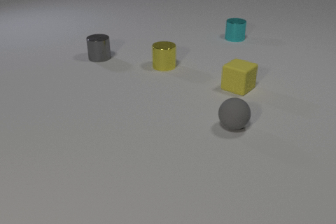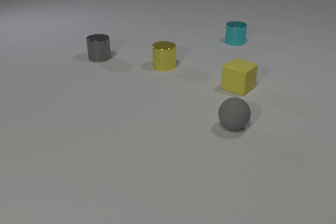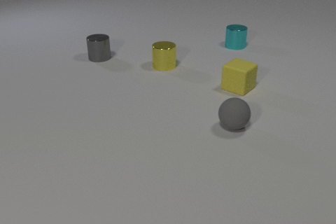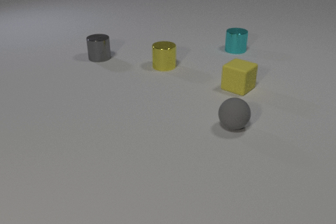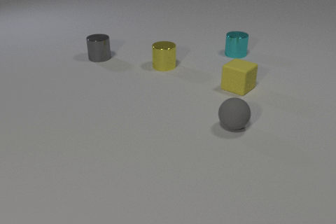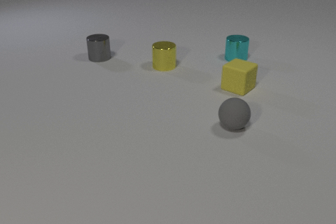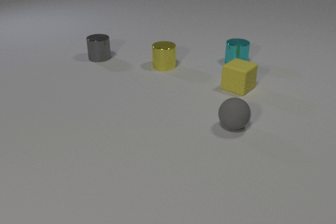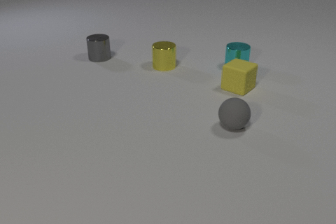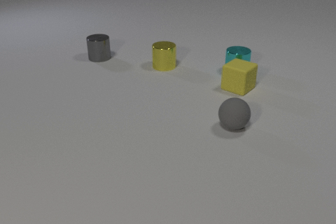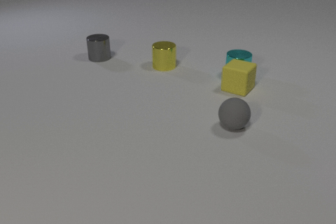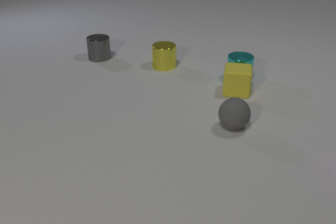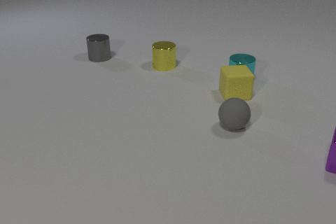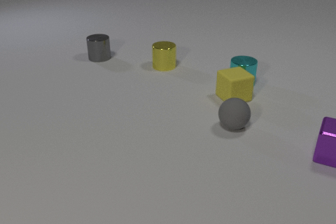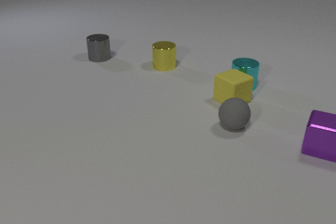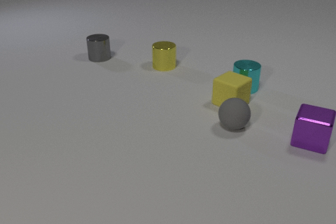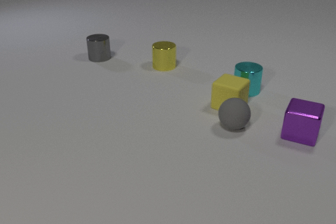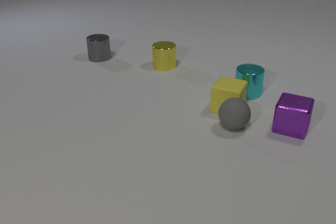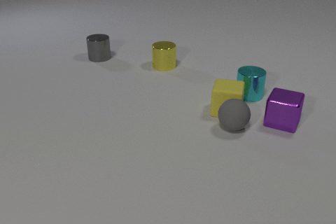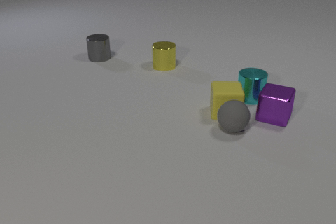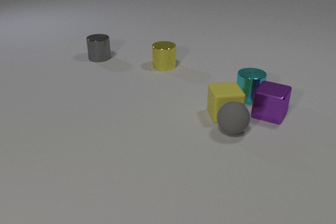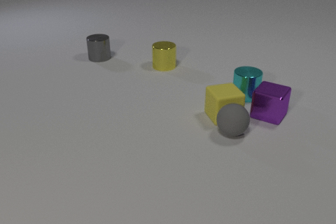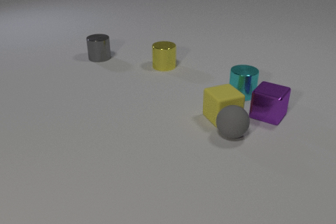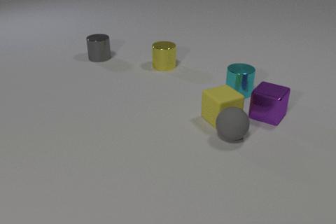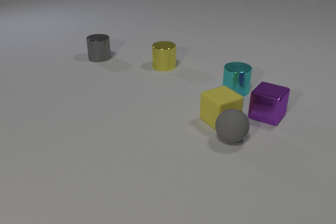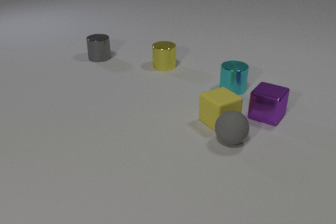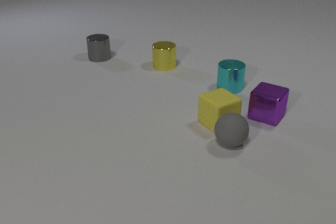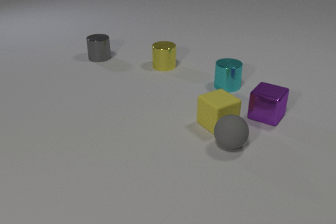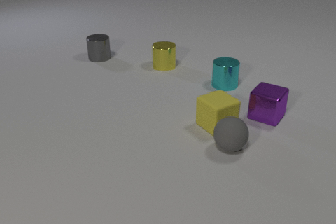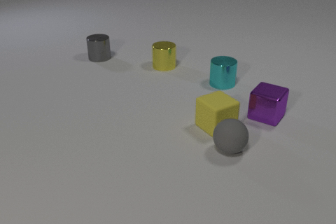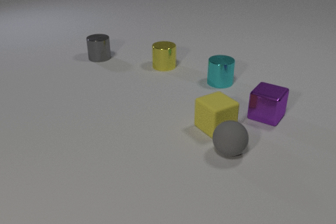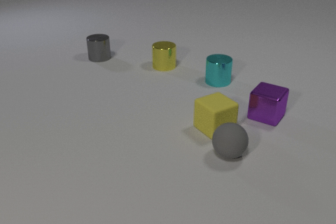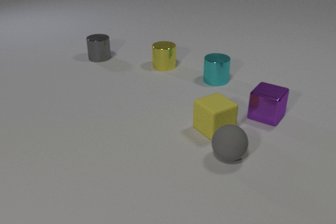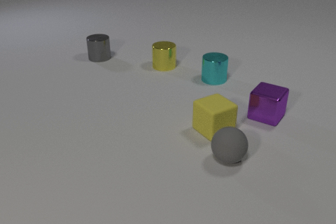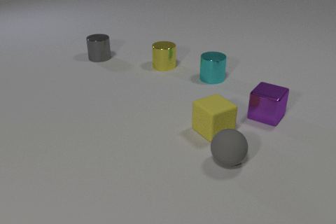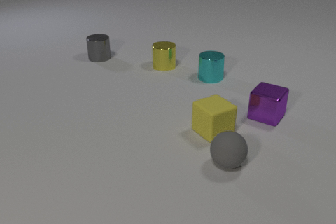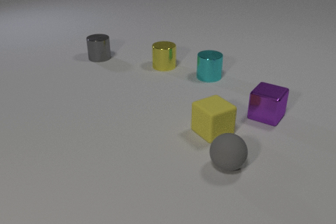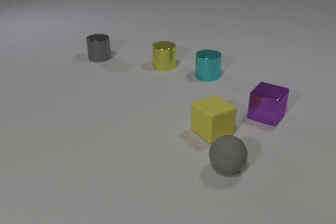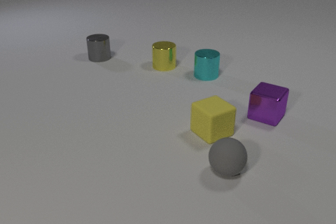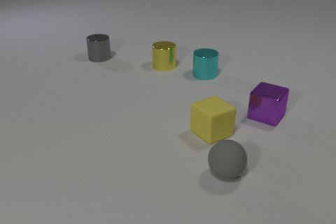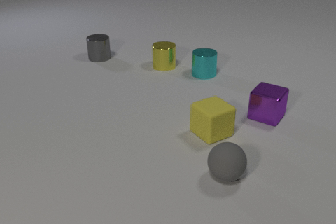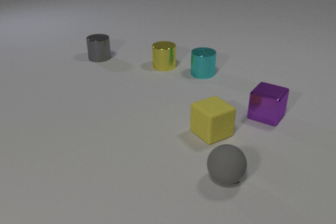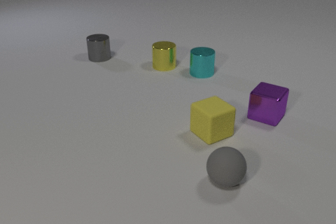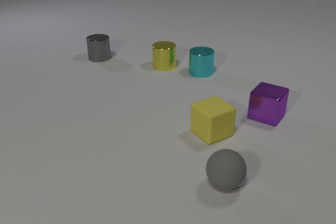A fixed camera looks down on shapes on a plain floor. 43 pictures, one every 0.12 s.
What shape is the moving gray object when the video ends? sphere.
Are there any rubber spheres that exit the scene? no.
What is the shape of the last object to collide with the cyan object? cube.
0.00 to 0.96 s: The cyan metal cylinder slides toward the camera.
0.96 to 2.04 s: The cyan metal cylinder slides toward the camera. The yellow rubber cube slides toward the camera, spins counterclockwise seen from above by about 120 degrees, its near face sliding to the right. The purple metal cube comes in at the right edge, slides to the left and away from the camera. The cyan metal cylinder and the yellow rubber cube collide. The yellow rubber cube and the gray rubber sphere collide.
2.04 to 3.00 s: The cyan metal cylinder slides to the left and away from the camera. The yellow rubber cube slides toward the camera, spins counterclockwise seen from above by about 45 degrees, its near face sliding to the right. The gray rubber sphere rolls toward the camera. The purple metal cube slides to the left and away from the camera. The cyan metal cylinder and the purple metal cube collide.
3.00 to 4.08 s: The cyan metal cylinder slides away from the camera and to the left. The yellow rubber cube slides toward the camera. The gray rubber sphere rolls toward the camera.
4.08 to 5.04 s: The cyan metal cylinder slides away from the camera and to the left. The gray rubber sphere rolls toward the camera.
